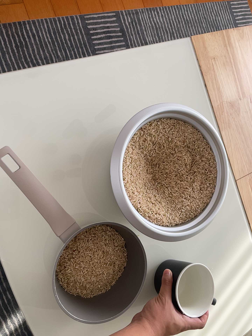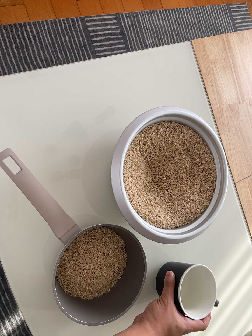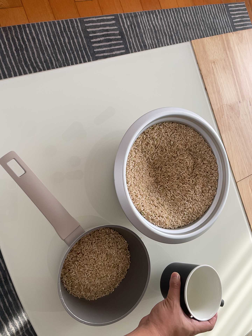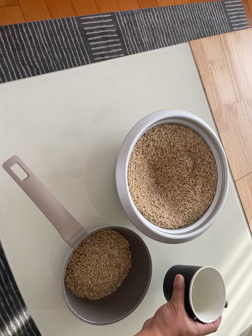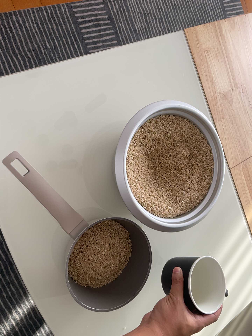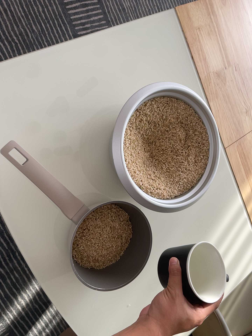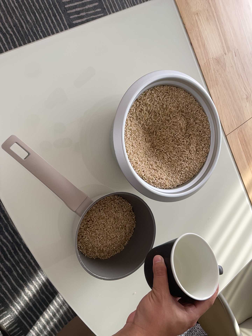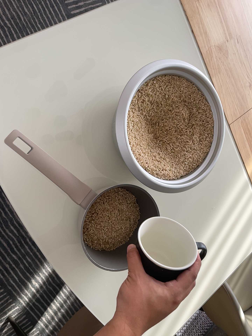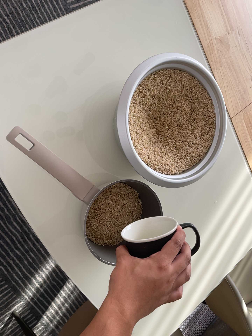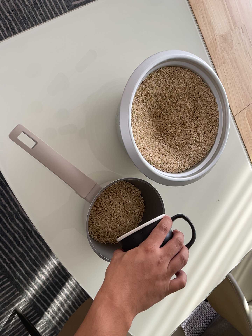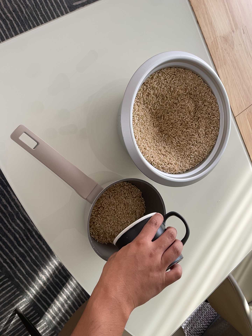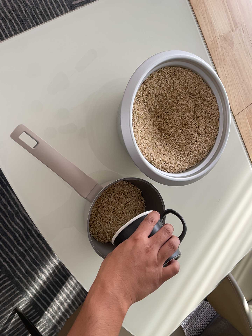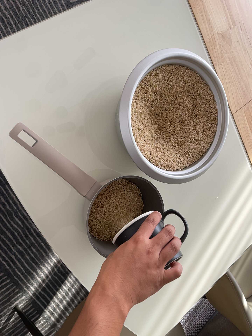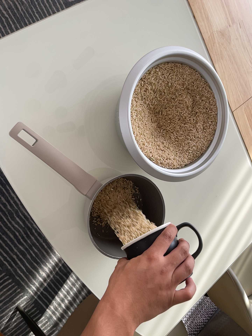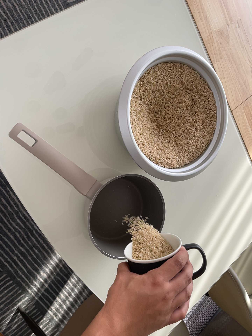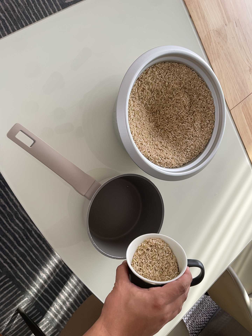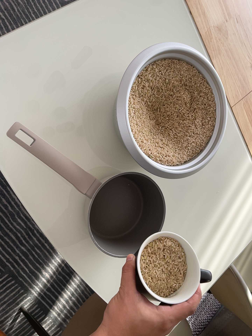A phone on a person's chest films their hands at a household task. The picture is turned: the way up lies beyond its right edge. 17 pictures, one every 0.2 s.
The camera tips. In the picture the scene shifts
upward.
0.0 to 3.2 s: The camera's aim tips toward the bottom of its view by about 15 degrees, and the scene shifts upward. It rolls about its line of sight by about 10 degrees, and the scene rotates counterclockwise.
The film runs backward here.
